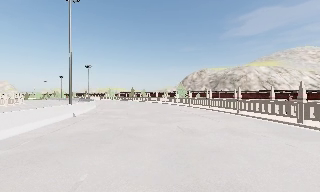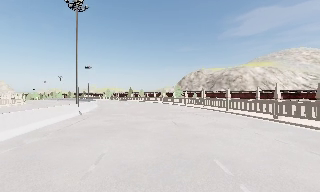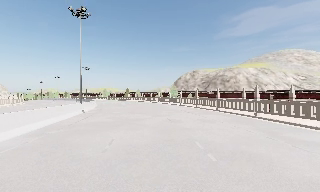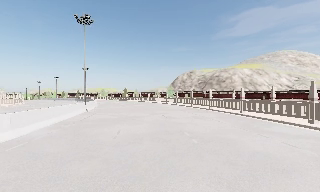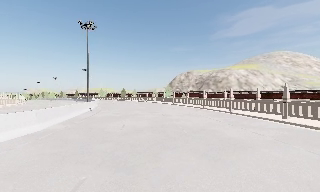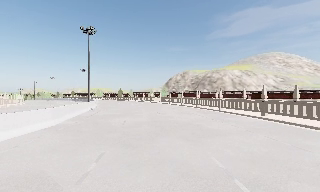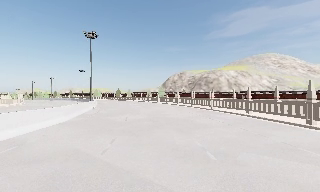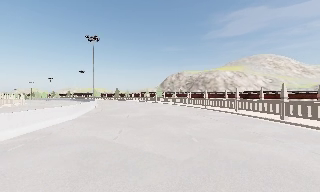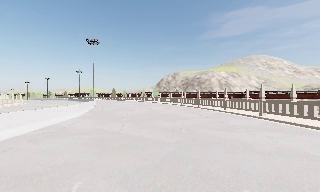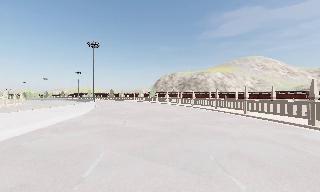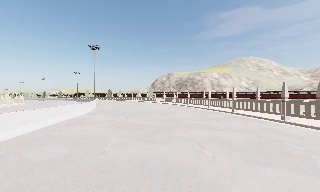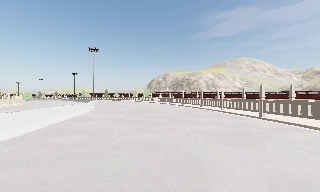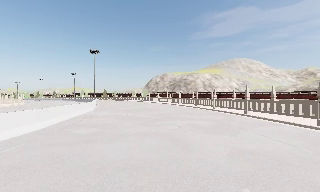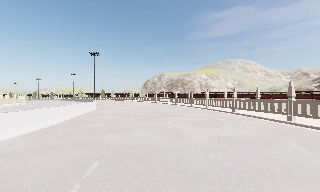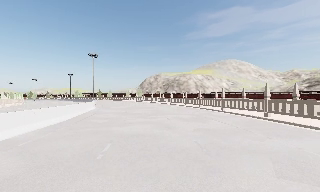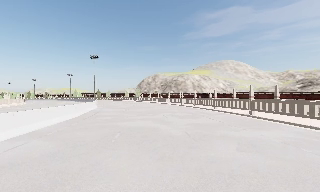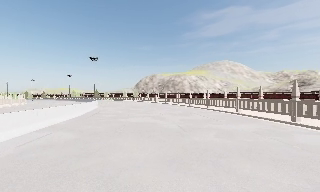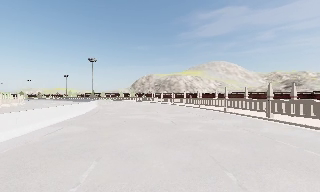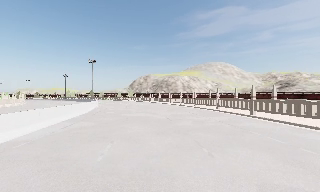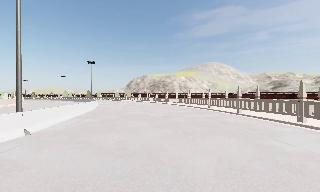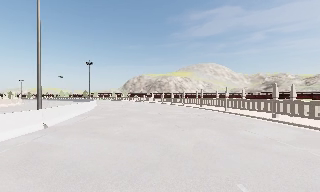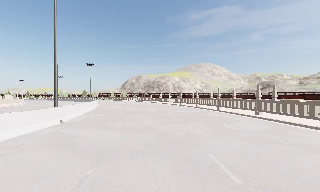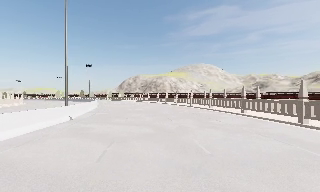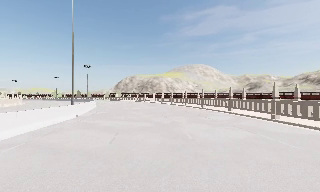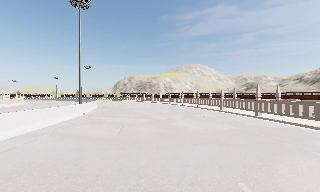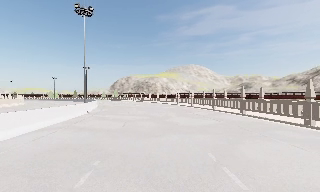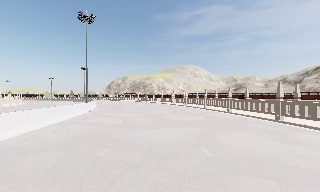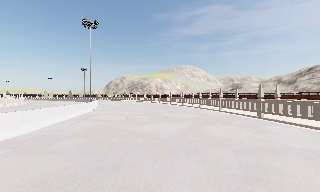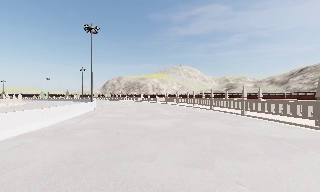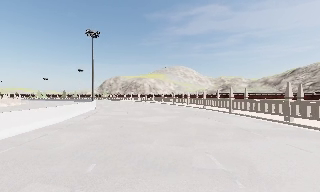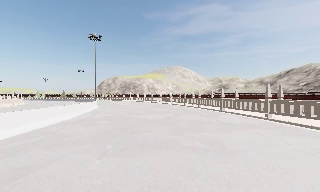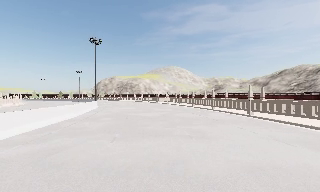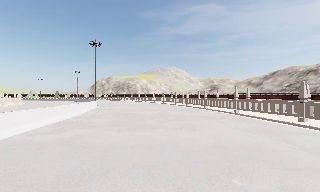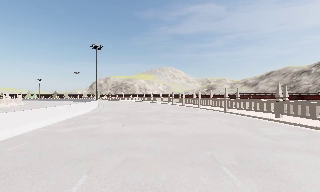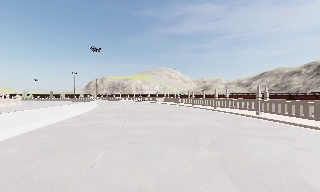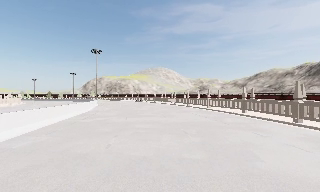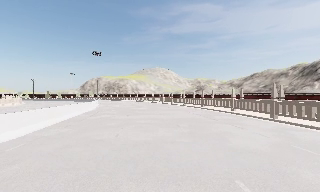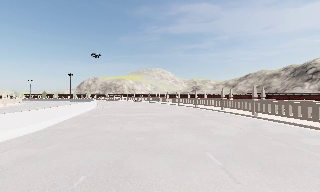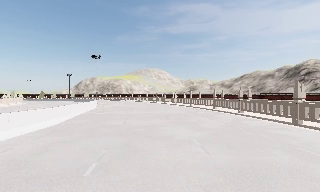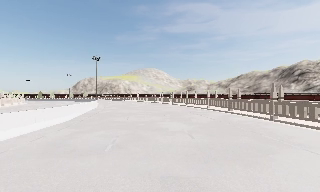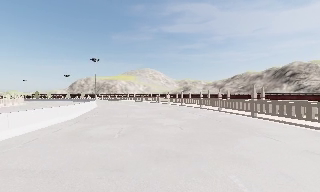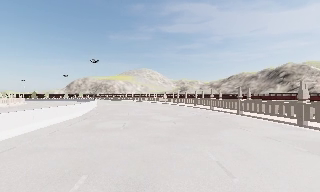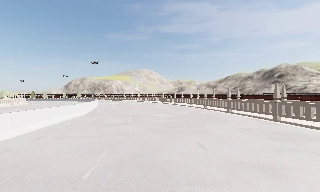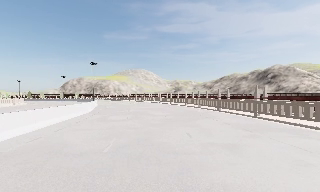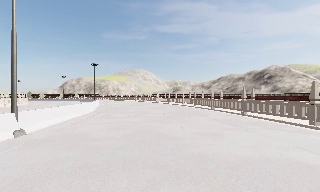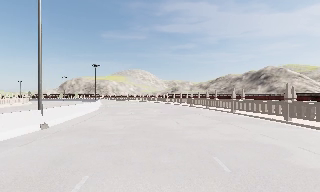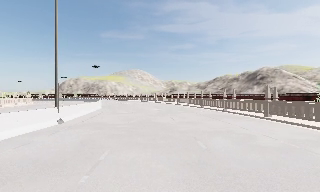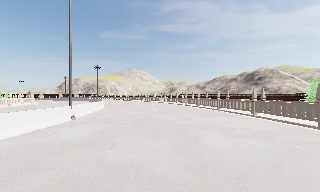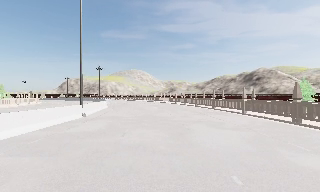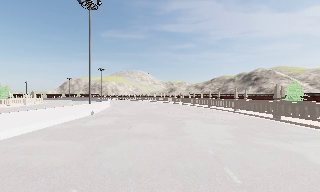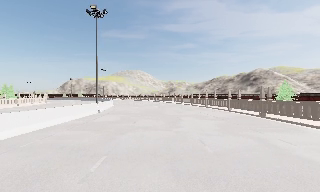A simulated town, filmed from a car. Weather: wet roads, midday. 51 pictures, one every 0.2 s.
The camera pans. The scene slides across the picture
to the left.
The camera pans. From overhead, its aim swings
clockwise.
0.0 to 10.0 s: The scene slides to the left, as the camera pans about 45 degrees to its right. It travels backward, about 90 m.
The film runs backward here.
